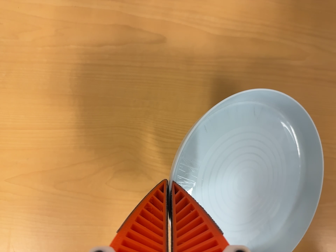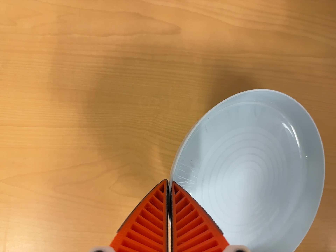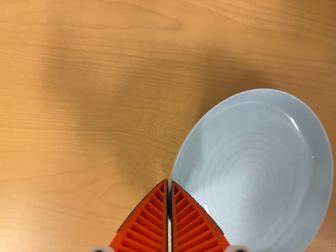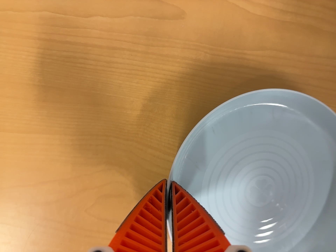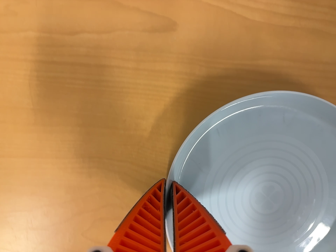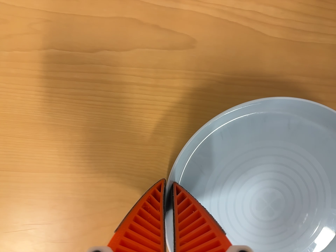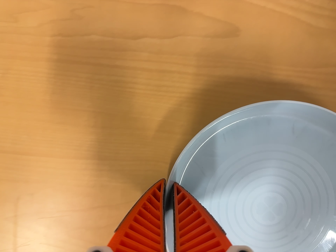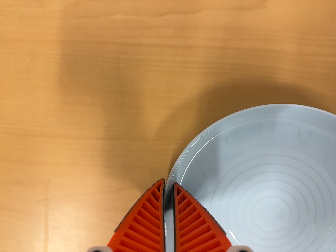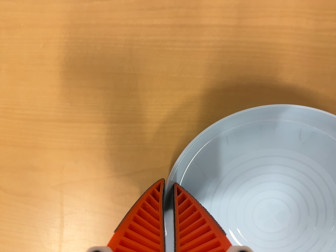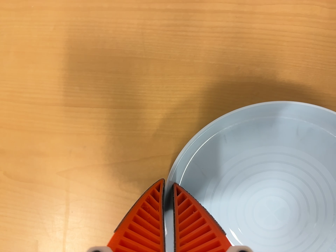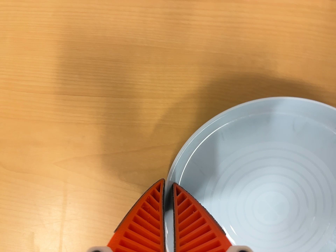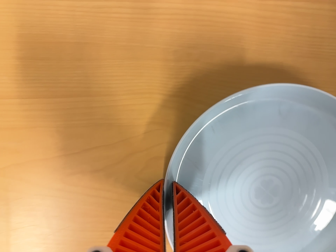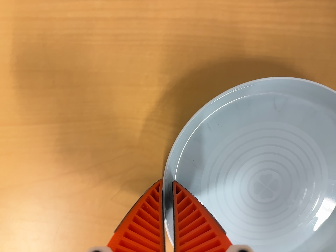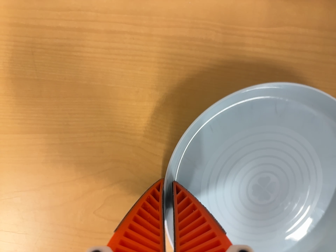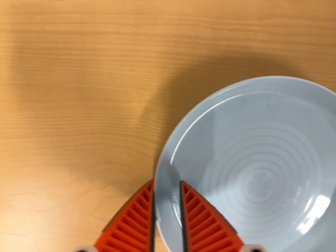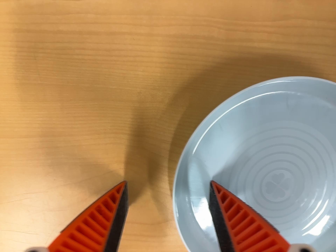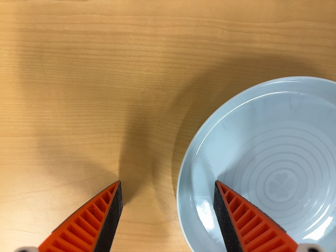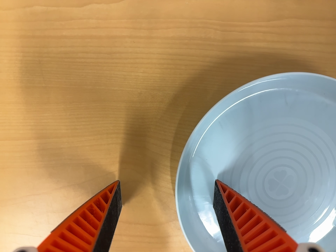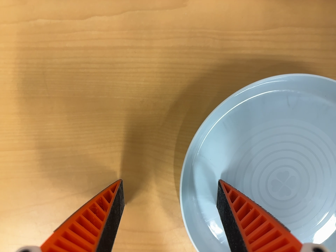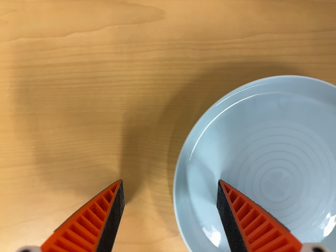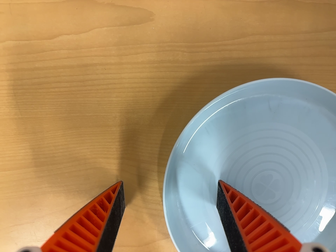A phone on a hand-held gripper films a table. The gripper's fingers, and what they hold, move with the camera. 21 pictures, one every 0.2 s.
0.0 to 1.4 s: The camera travels forward, to its left and toward the top of its view, about 14 cm, so what stands in front looms larger. Its aim tips toward the bottom of its view by about 10 degrees.
1.4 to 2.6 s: The camera pans to its right by about 10 degrees.
2.6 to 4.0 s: The camera shifts only a little, or ends up much as it began.
The film runs backward here.
